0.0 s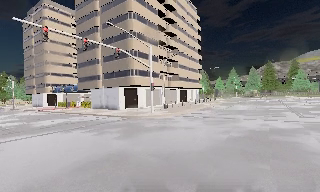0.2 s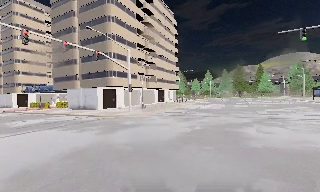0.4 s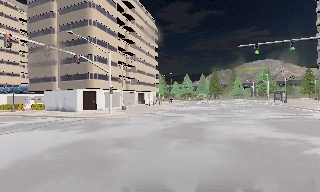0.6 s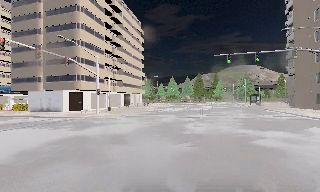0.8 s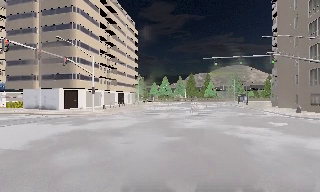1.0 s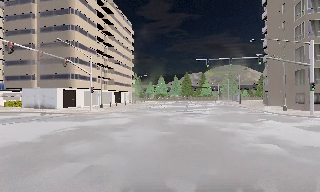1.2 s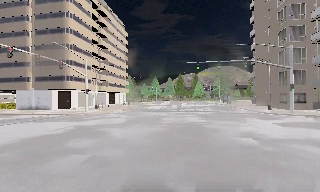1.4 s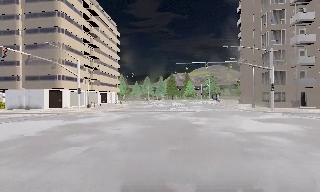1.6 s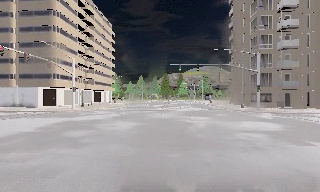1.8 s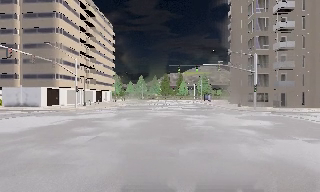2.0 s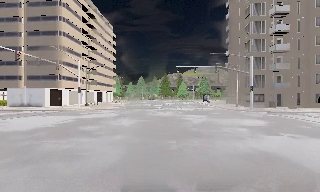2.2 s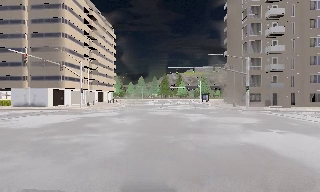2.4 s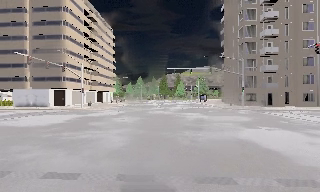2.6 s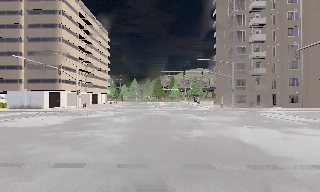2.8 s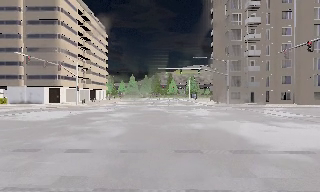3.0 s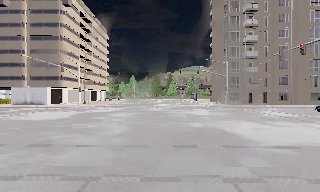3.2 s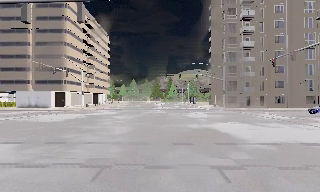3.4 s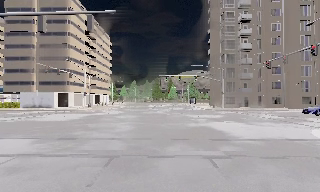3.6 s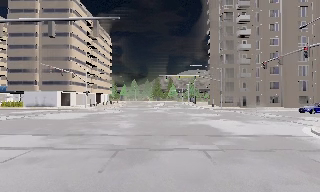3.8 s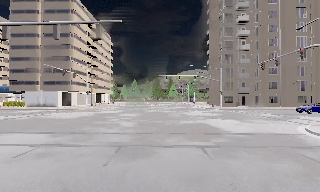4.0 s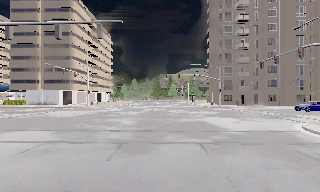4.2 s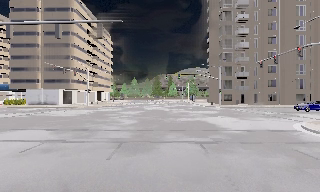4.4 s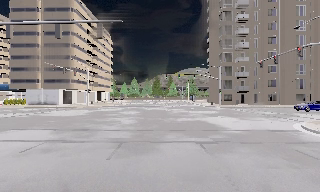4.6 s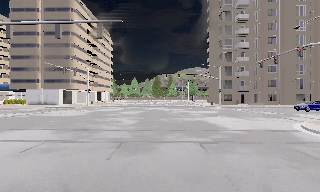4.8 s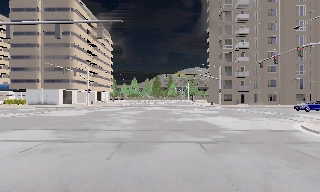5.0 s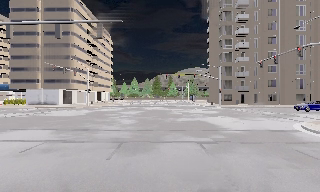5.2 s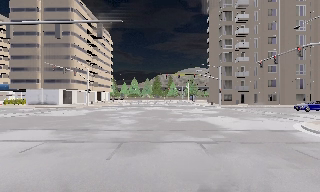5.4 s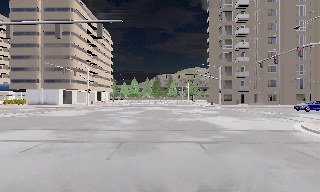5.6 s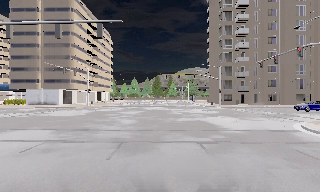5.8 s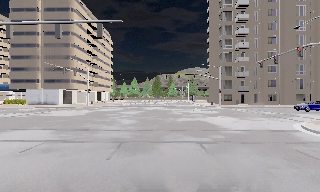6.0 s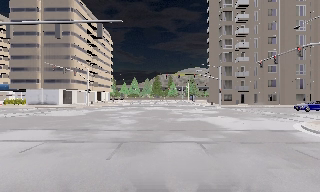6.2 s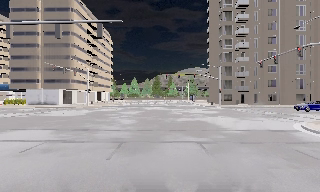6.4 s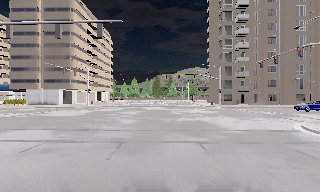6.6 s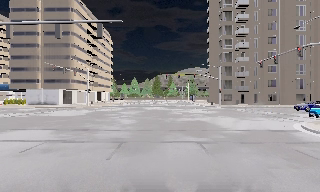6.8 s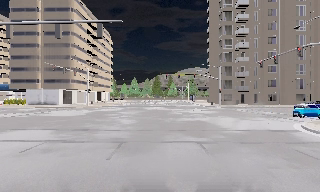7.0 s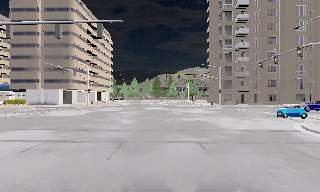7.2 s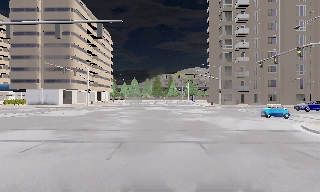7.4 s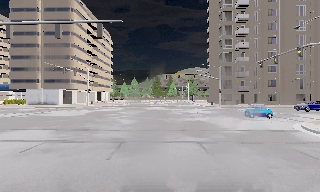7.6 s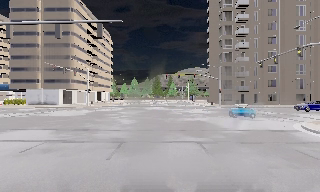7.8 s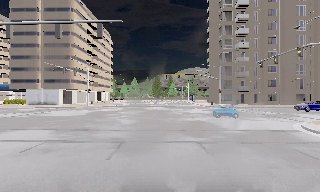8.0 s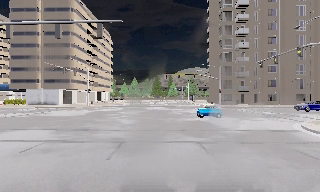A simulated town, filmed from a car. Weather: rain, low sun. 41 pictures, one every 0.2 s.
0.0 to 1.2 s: The scene slides to the left, as the camera pans about 25 degrees to its right. It travels backward, about 8 m, so what stands in front gets smaller.
1.2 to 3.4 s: The camera travels backward, about 10 m, so what stands in front gets smaller.
3.4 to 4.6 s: The camera travels backward, about 1.5 m, so what stands in front gets smaller. It loses speed.
4.6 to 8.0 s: The camera keeps its place and its aim.
The film runs backward here.
